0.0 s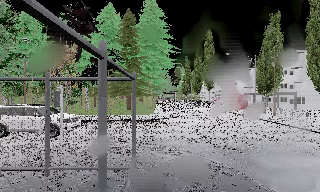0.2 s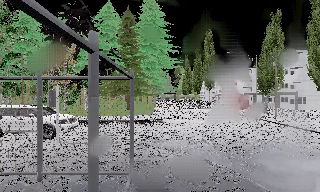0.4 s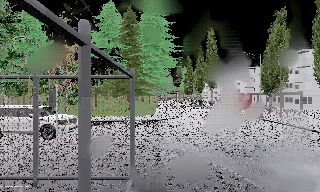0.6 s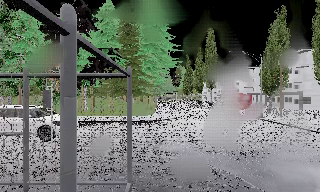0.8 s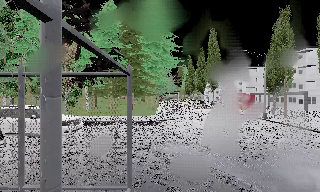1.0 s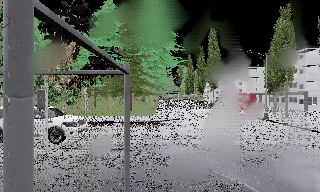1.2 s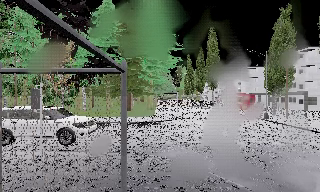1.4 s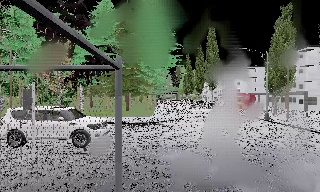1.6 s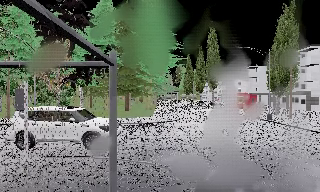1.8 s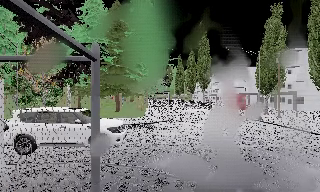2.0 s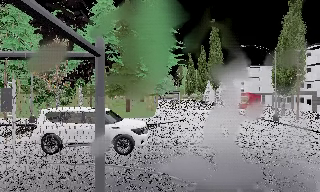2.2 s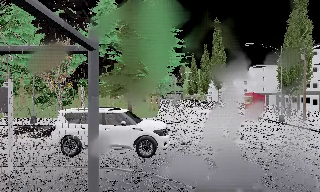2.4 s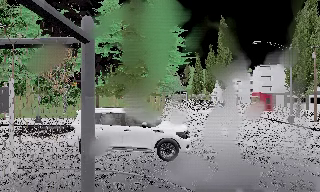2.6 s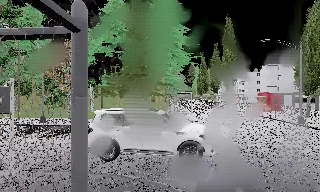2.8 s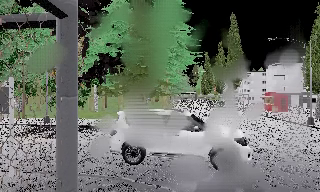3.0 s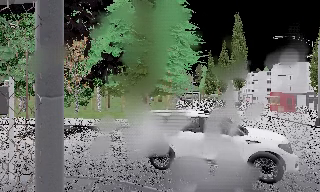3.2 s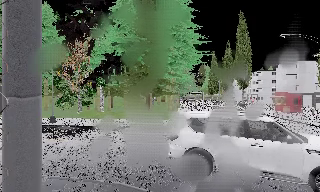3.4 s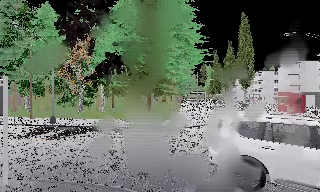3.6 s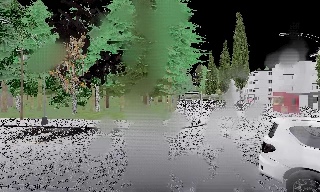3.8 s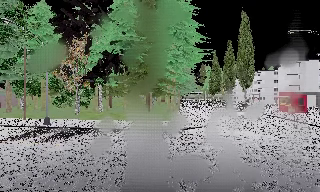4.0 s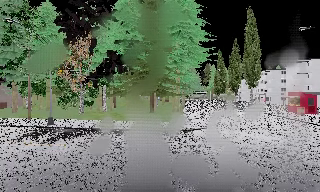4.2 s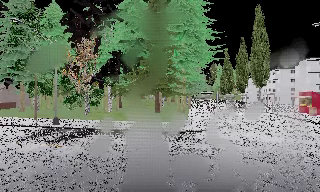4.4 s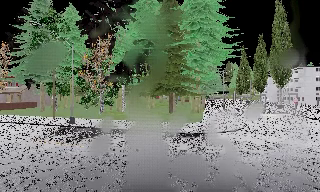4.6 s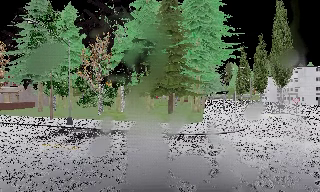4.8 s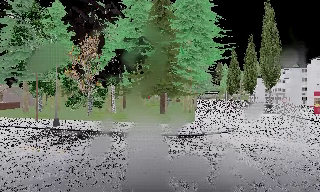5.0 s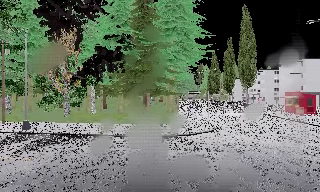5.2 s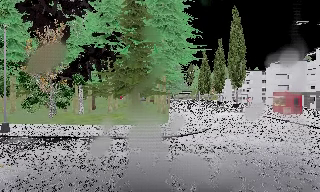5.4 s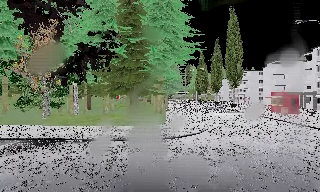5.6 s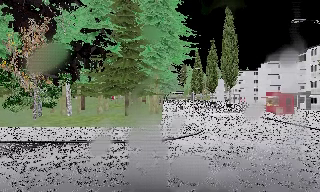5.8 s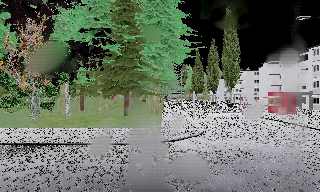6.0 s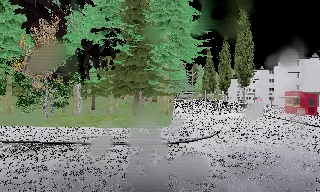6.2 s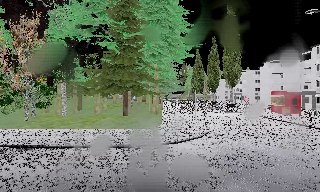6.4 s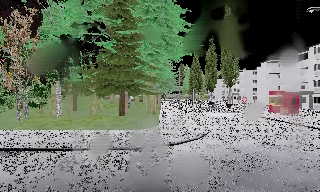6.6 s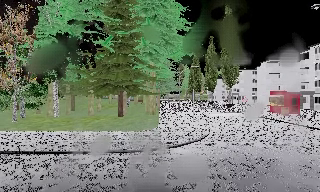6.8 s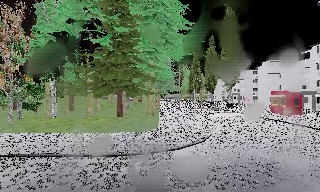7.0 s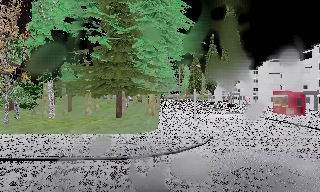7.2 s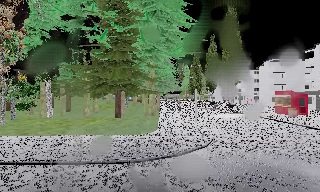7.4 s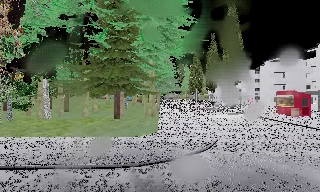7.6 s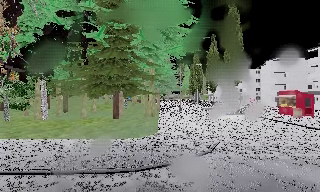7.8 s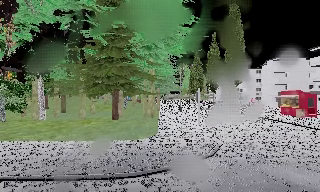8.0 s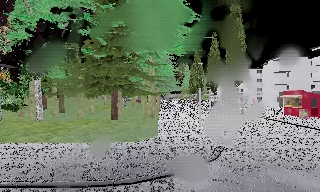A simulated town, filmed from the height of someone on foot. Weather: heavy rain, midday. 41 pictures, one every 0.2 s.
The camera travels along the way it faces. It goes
forward.
0.0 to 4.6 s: The camera pans to its left, which is counterclockwise from overhead, by about 15 degrees. It travels forward, about 7 m, so what stands in front looms larger.
4.6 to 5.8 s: The camera swings to its right by about 15 degrees, and the scene slides to the left. It travels forward, about 2 m, so what stands in front looms larger.
5.8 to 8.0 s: The camera travels forward, about 4 m, so what stands in front looms larger.
The film runs forward here.
